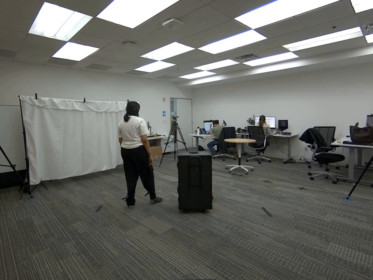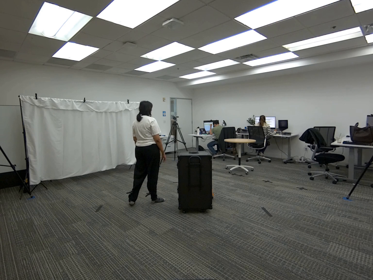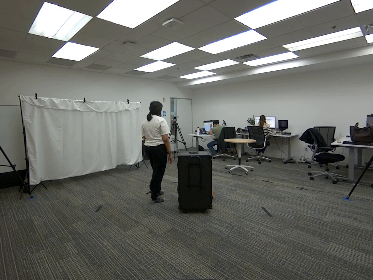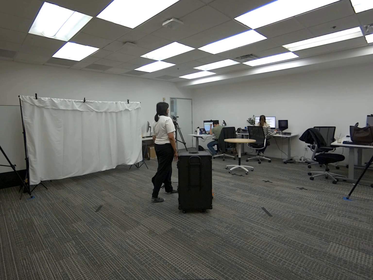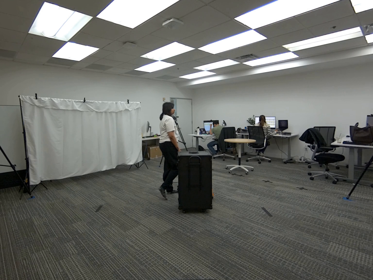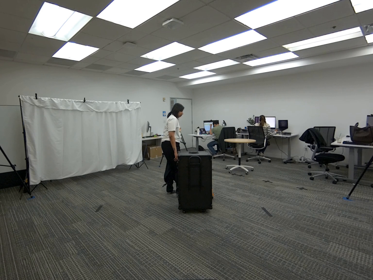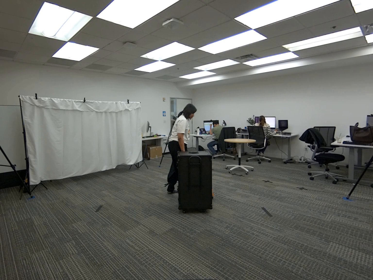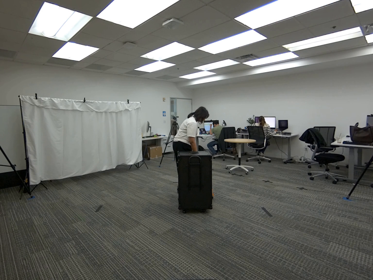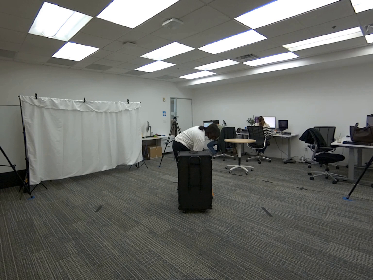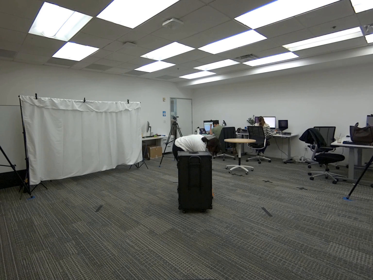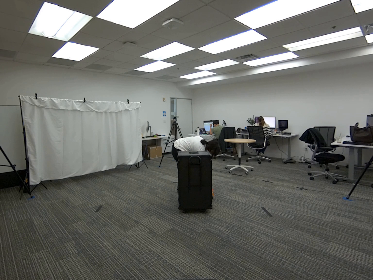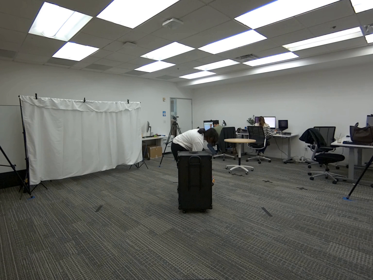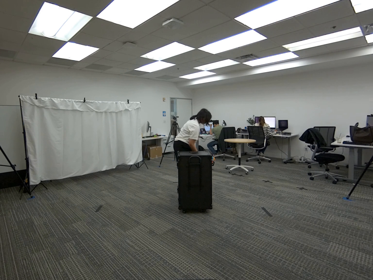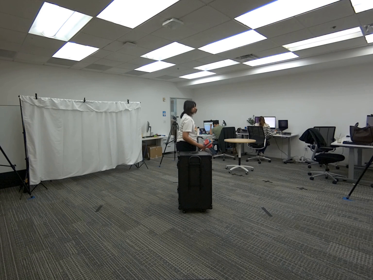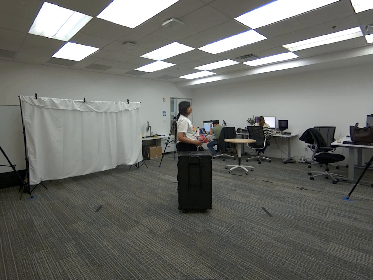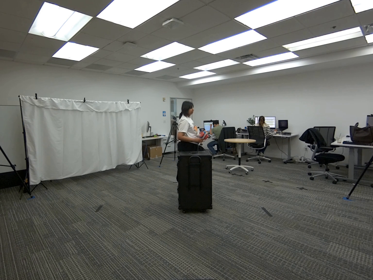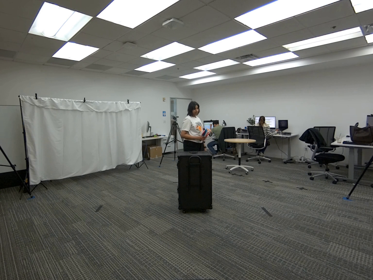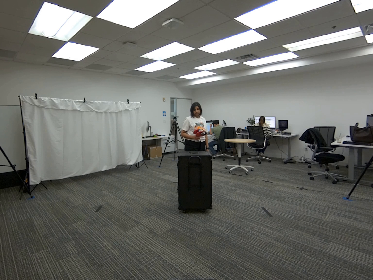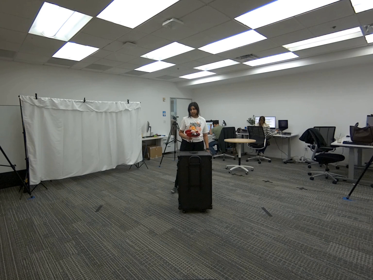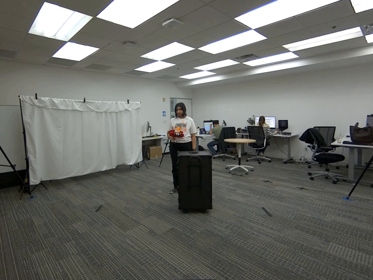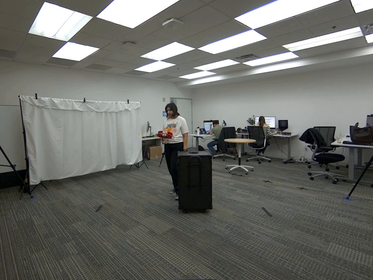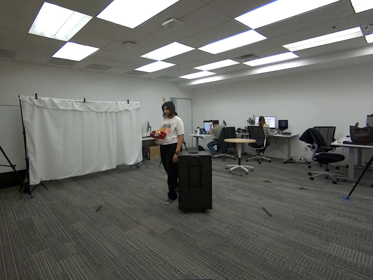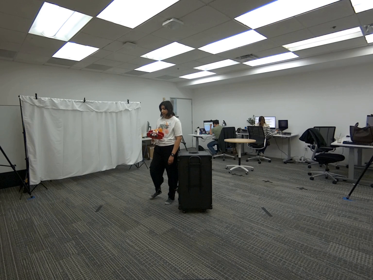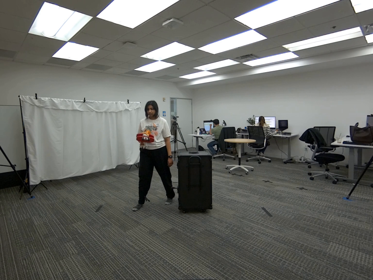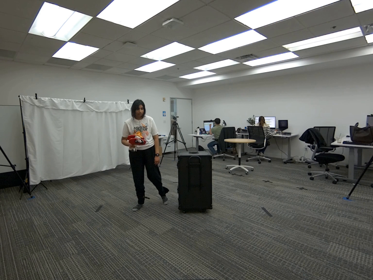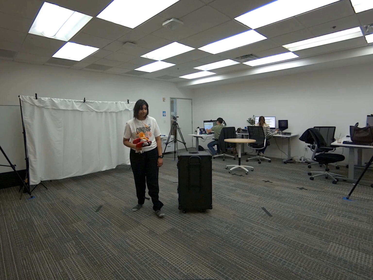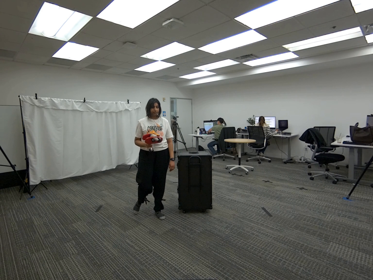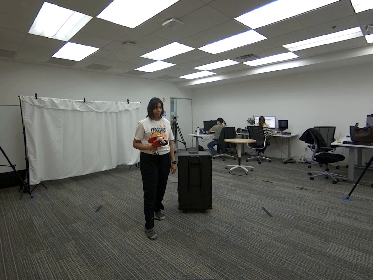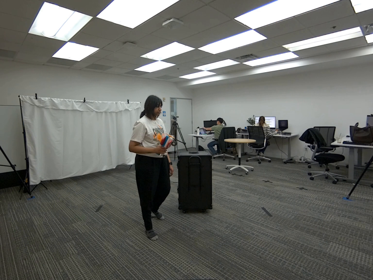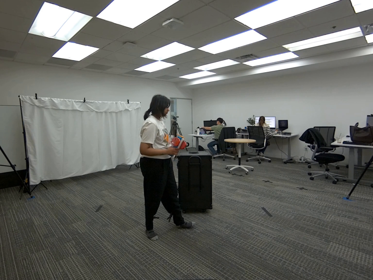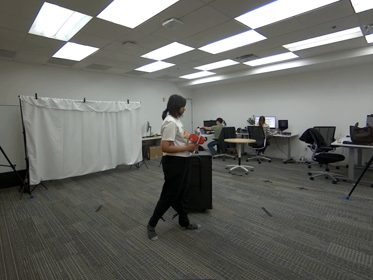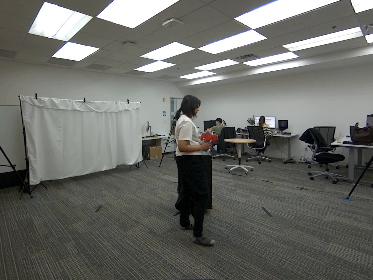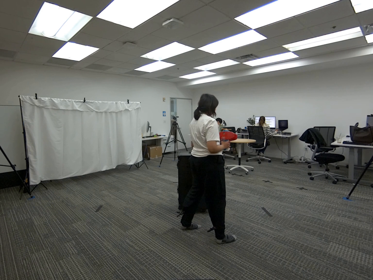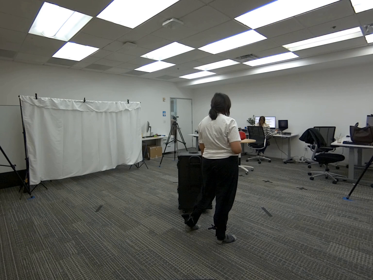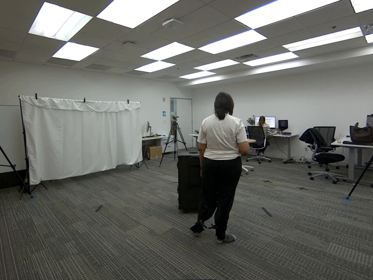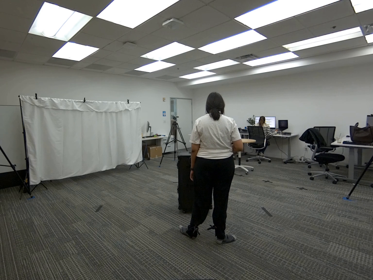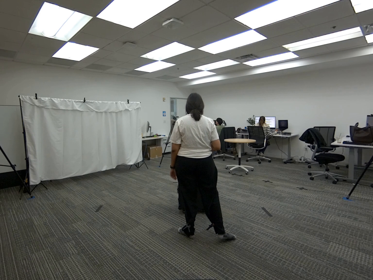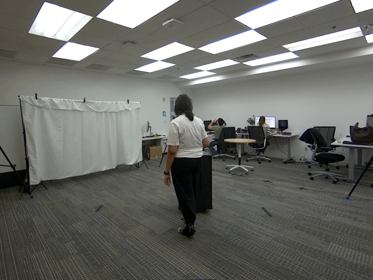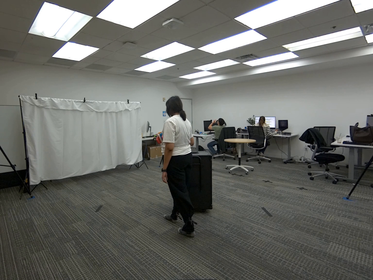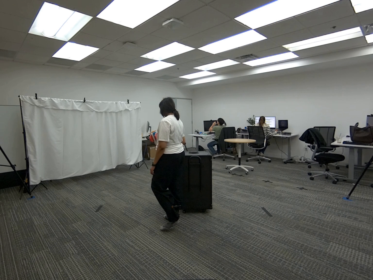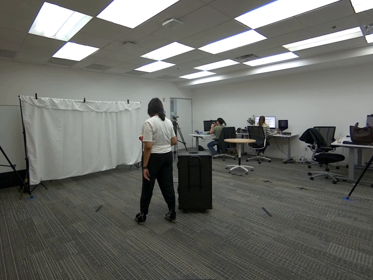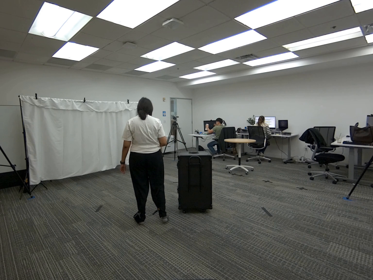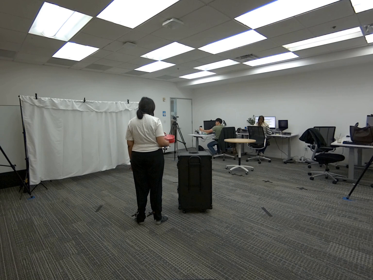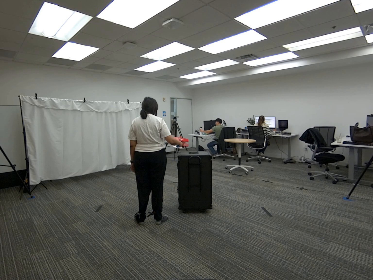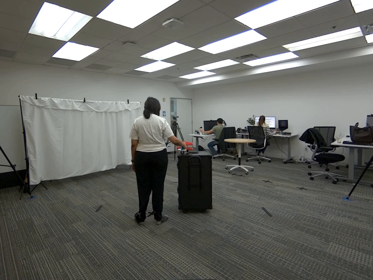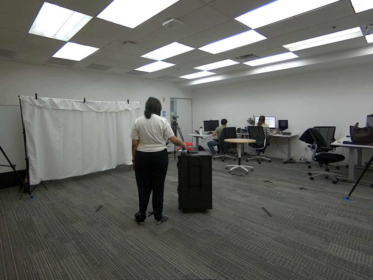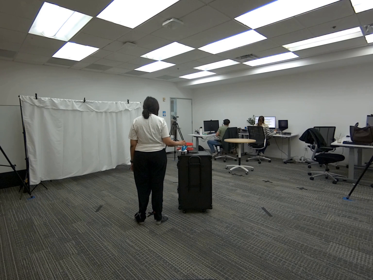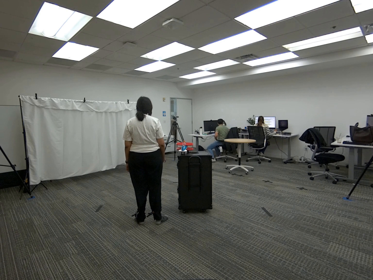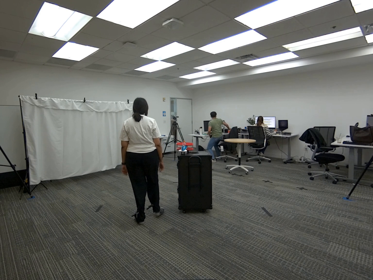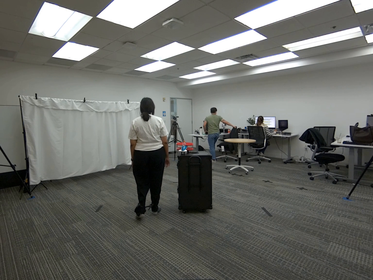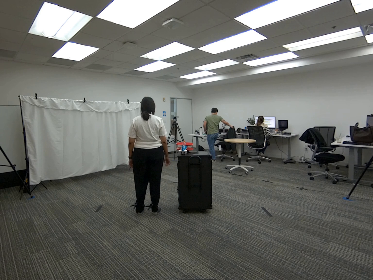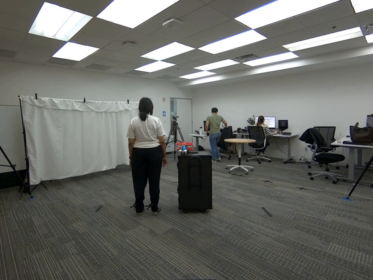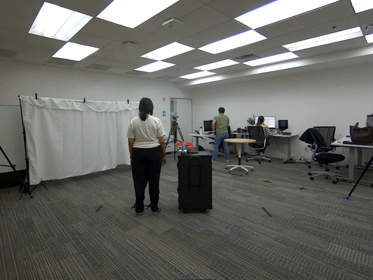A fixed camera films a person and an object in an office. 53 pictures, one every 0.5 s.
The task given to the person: Walk to the toy airplane on the ground, pick it up with your right hand, hold it in the air, walk to the big black box, and place the airplane on the box.
